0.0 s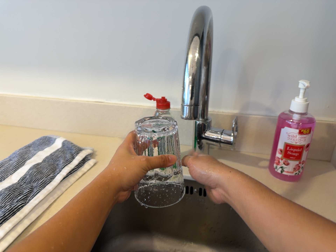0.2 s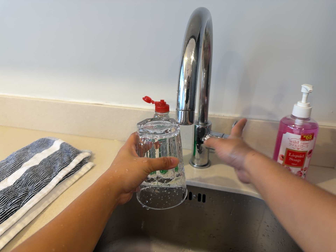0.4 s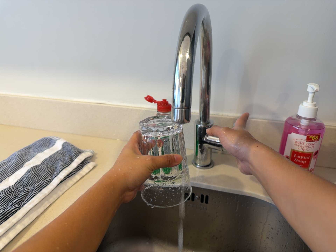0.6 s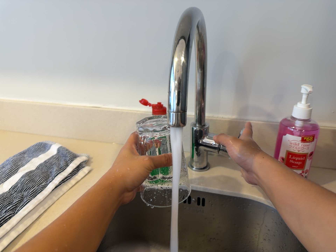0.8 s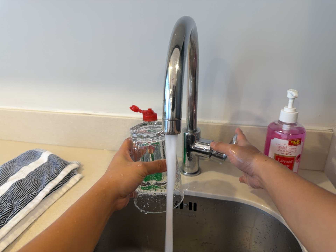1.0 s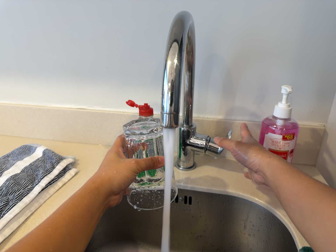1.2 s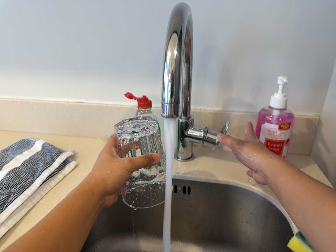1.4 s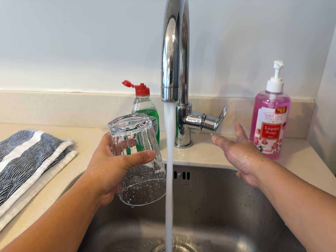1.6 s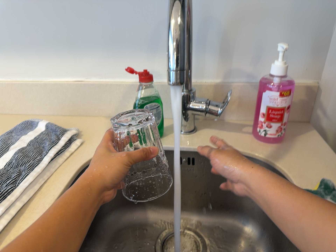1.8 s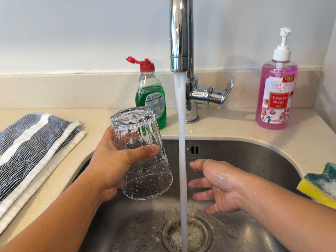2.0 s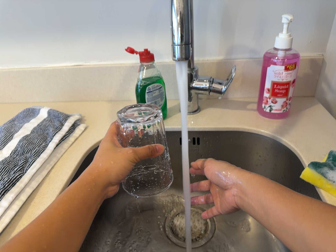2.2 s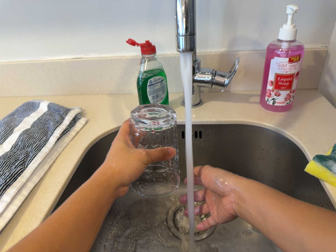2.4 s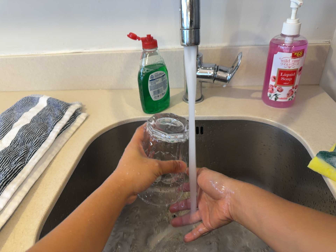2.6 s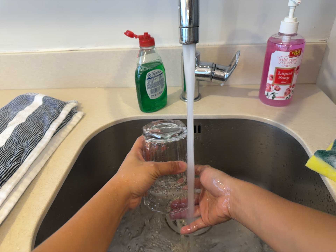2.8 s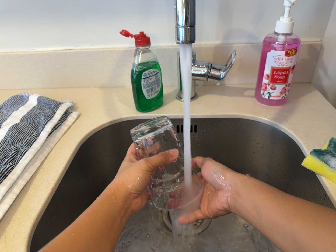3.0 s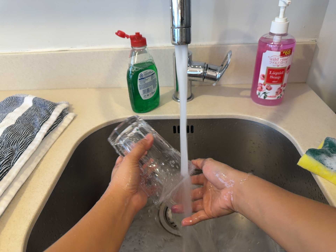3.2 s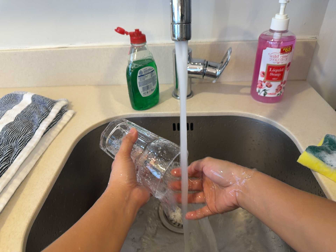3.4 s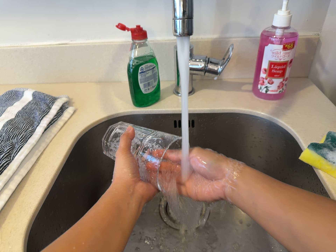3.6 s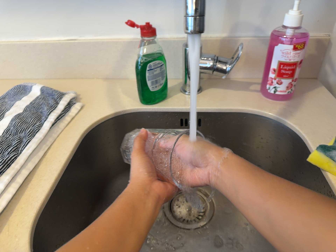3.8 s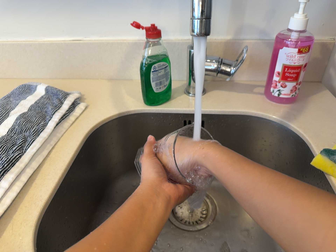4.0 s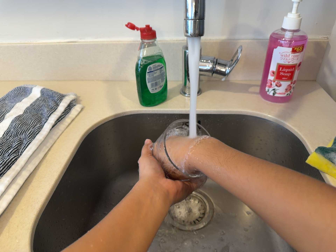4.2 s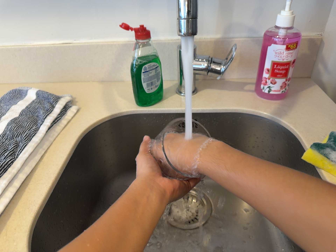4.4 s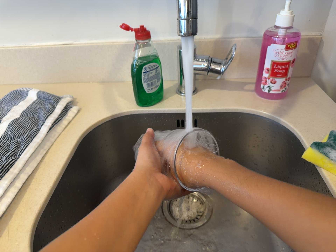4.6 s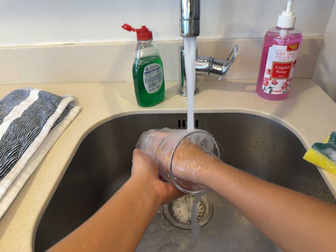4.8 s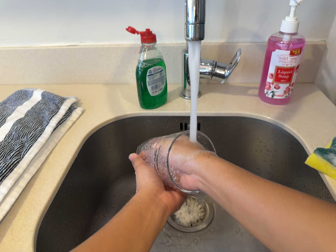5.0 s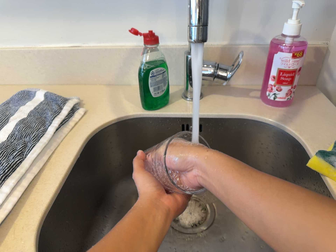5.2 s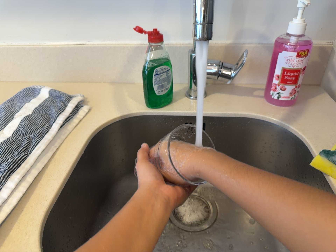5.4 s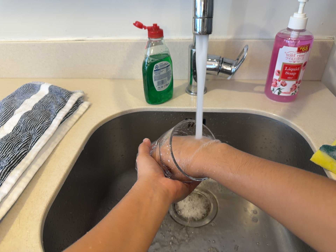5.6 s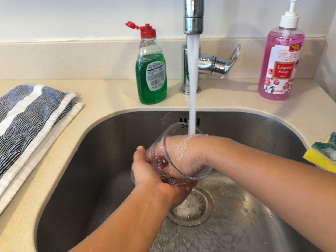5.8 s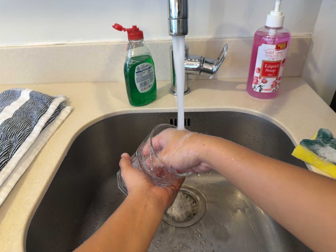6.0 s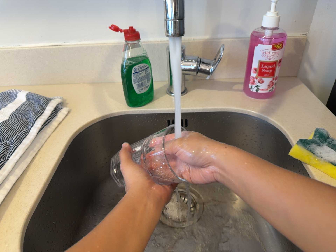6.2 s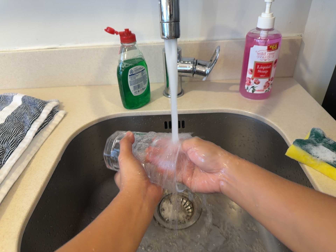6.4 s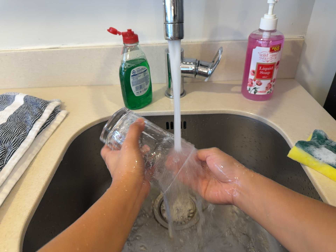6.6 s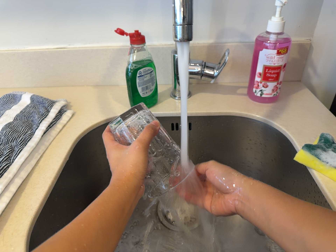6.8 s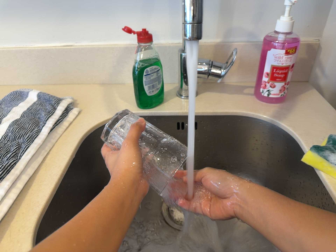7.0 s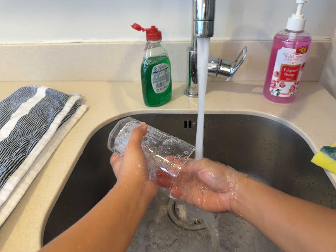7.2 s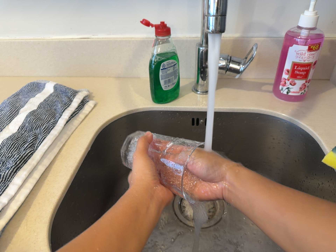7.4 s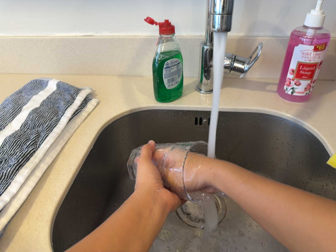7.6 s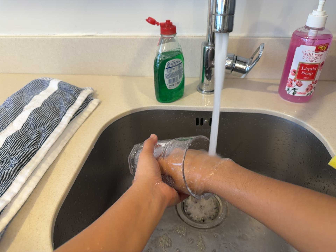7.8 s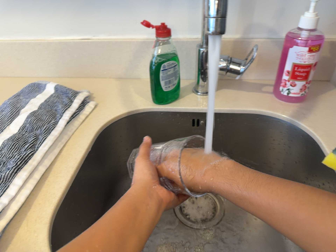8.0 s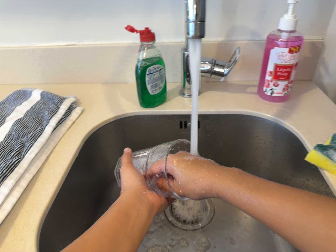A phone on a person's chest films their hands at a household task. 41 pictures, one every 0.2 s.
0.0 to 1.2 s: The camera shifts only a little, or ends up much as it began.
1.2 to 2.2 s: The camera's aim tips toward the bottom of its view by about 10 degrees, and the scene shifts upward.
2.2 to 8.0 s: The camera shifts only a little, or ends up much as it began.
The film runs backward here.
